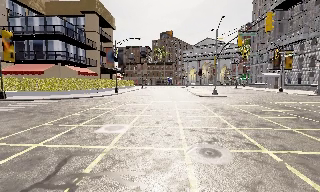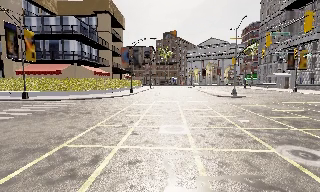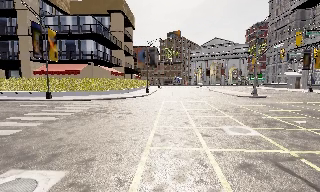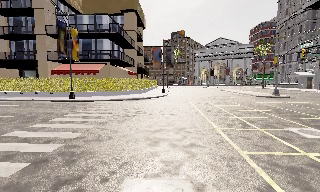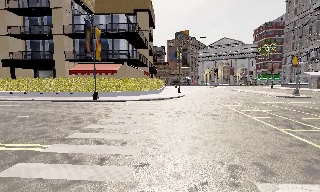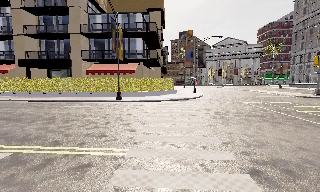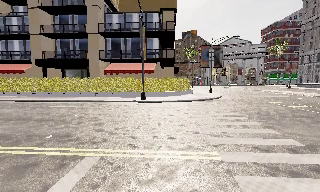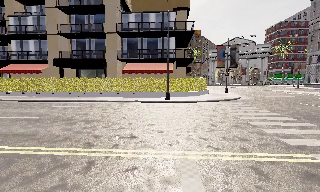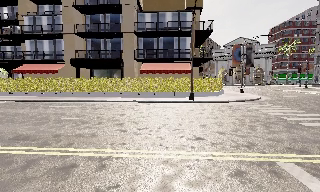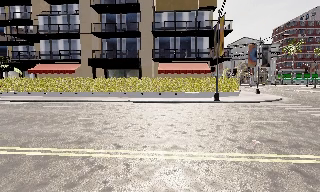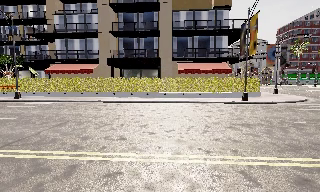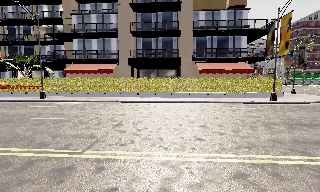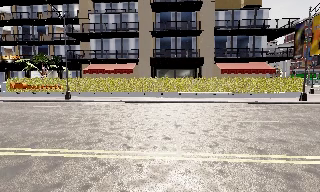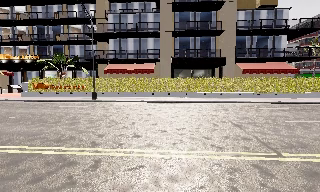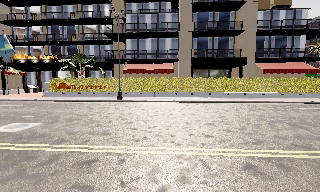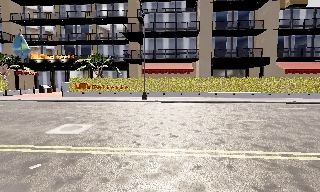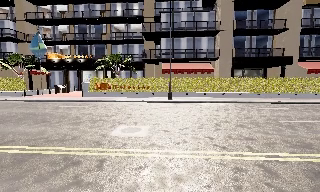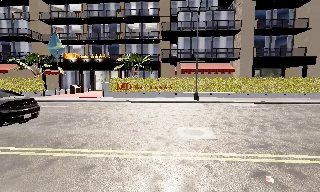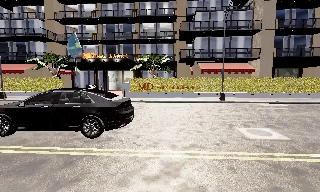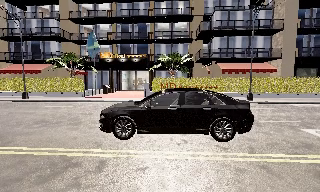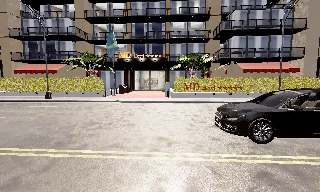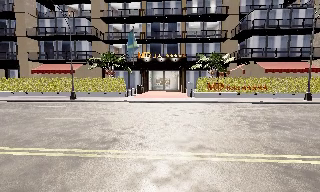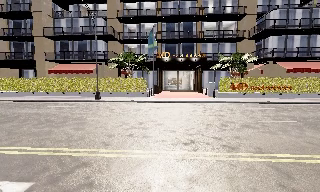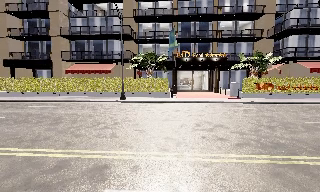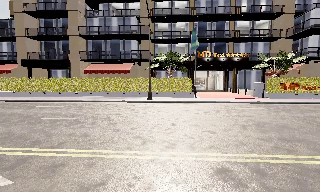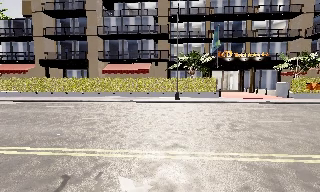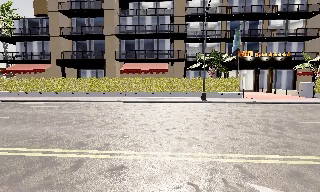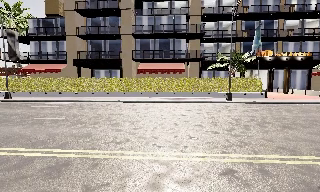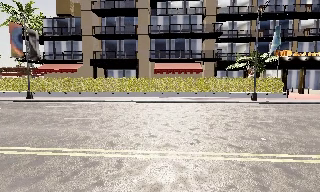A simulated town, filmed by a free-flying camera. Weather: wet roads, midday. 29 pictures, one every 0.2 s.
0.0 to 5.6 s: The camera travels to its left, about 65 m, so close, fixed things drift to the right.
The film runs backward here.
